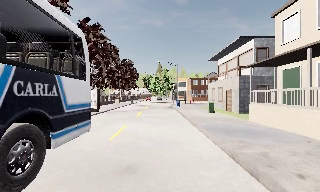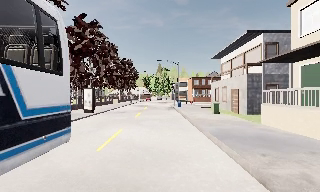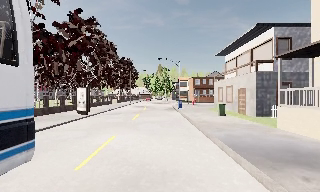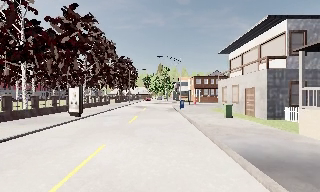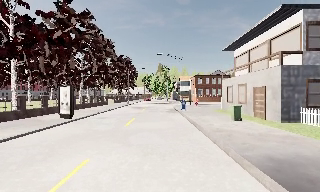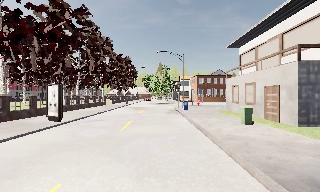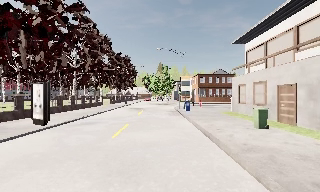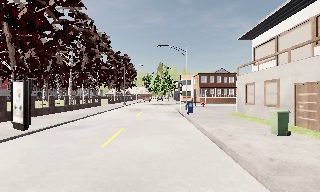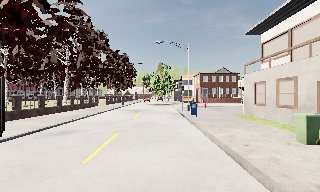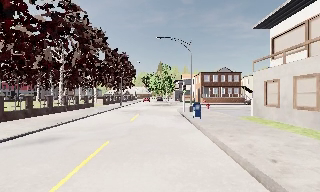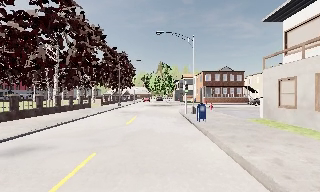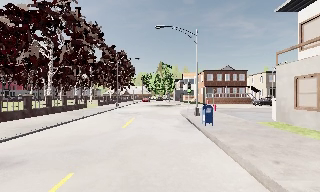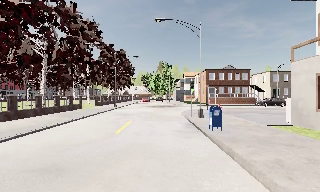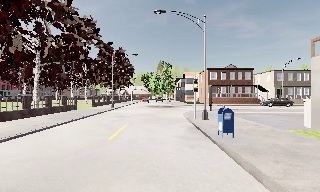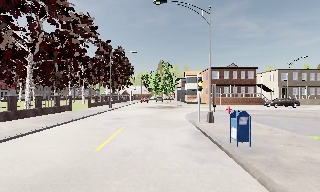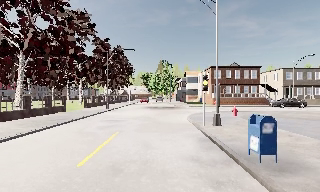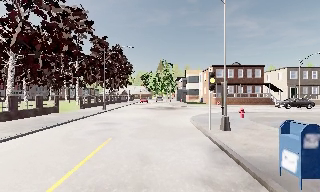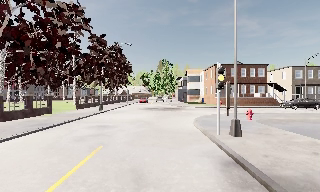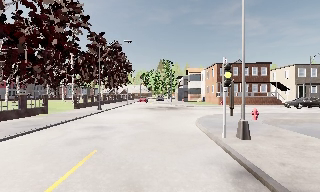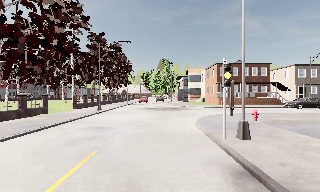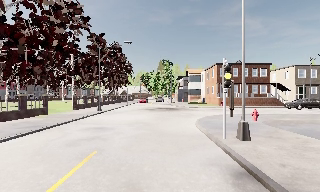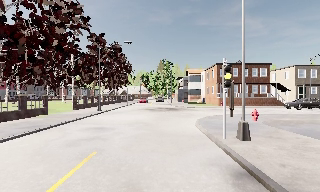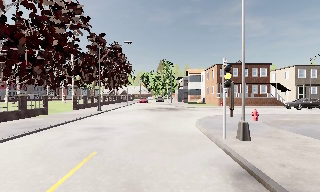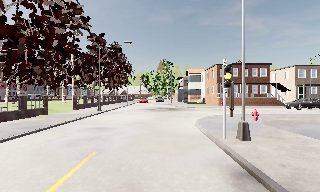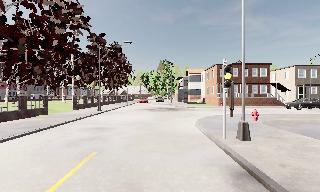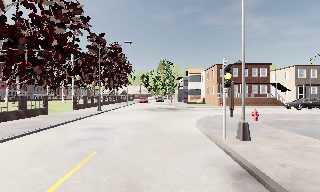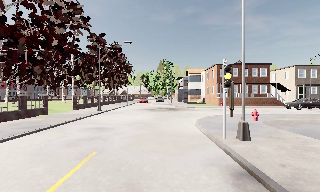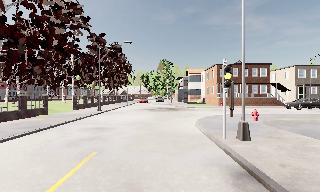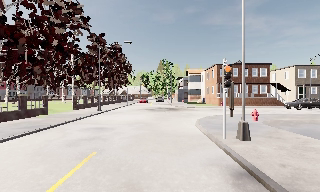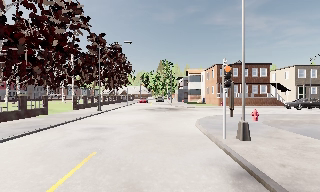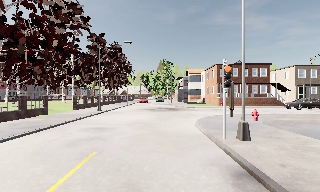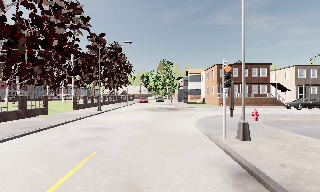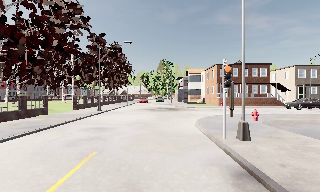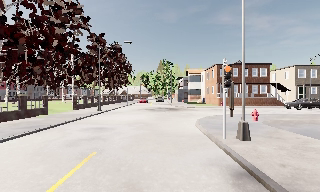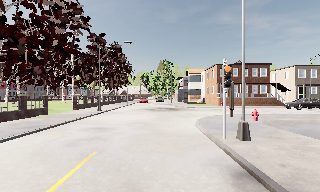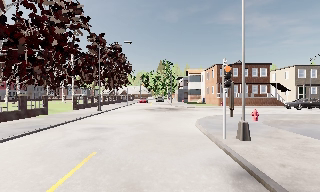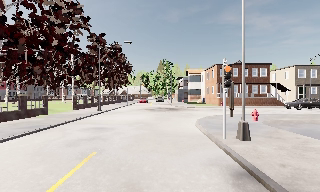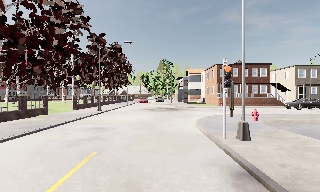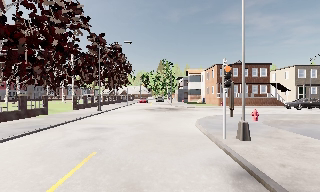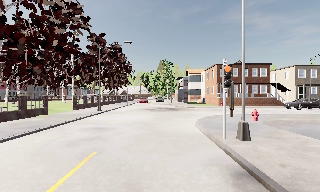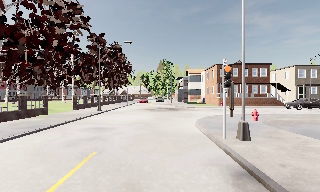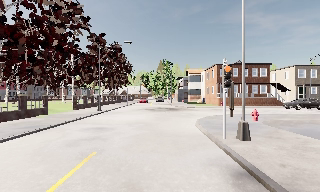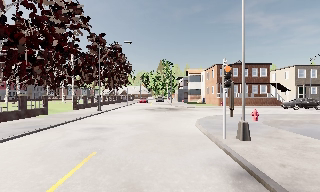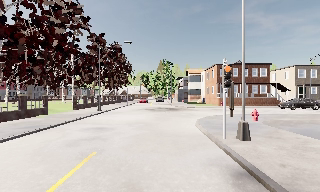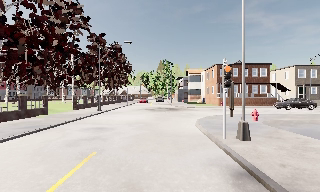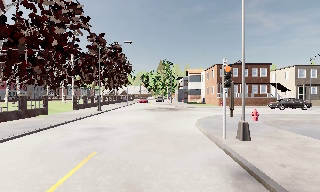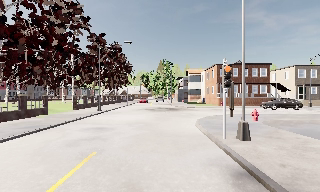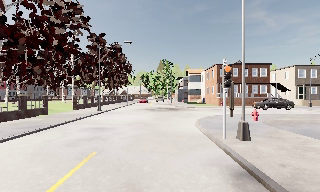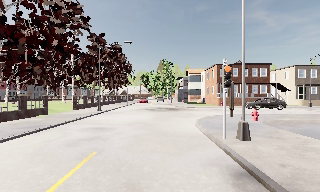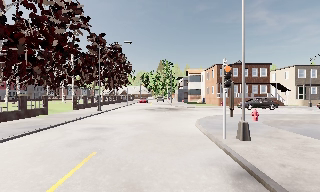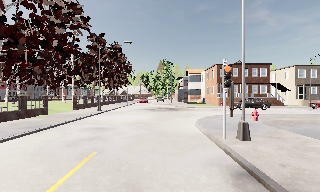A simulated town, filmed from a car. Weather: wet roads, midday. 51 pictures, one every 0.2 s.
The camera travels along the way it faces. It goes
forward.
0.0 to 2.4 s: The camera travels forward, about 16 m, so what stands in front looms larger.
2.4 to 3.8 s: The camera travels forward, about 6 m, so what stands in front looms larger. It loses speed.
3.8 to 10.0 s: The camera keeps its place and its aim.
The film runs forward here.
